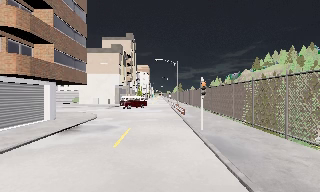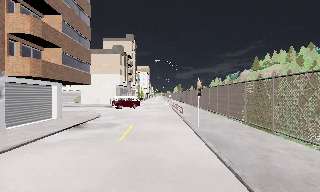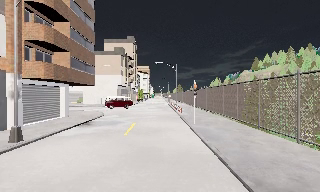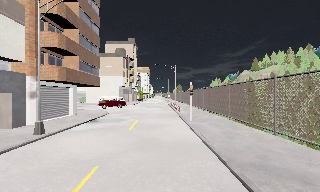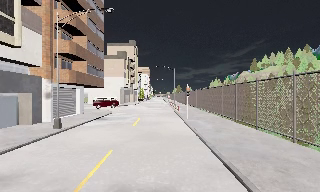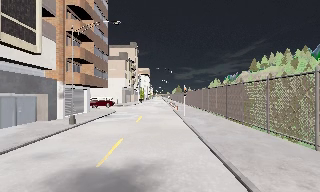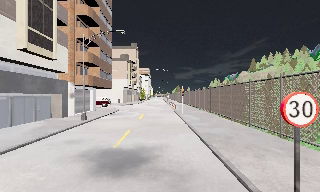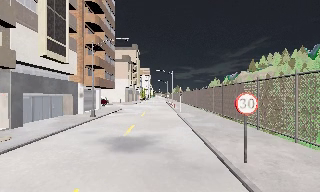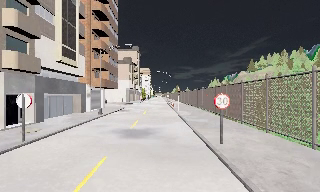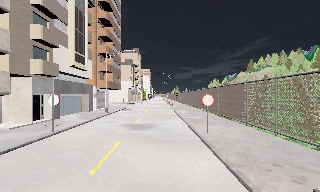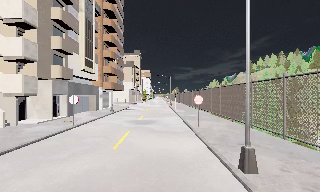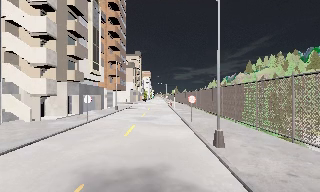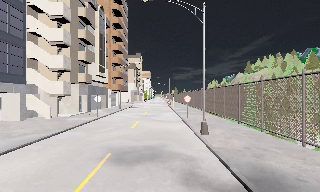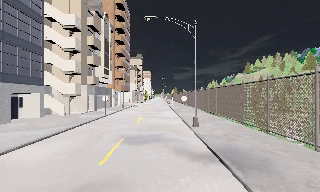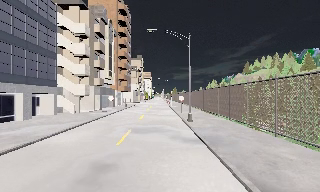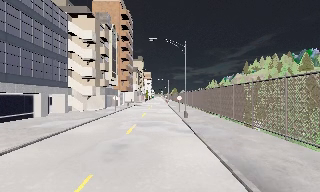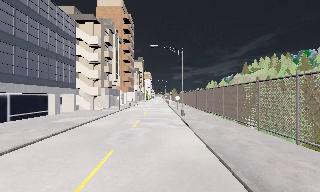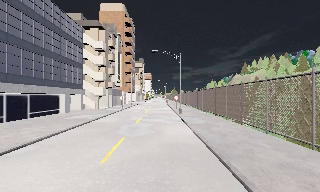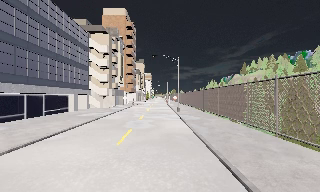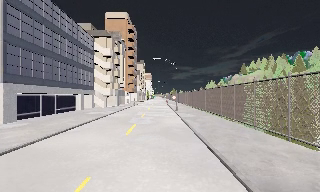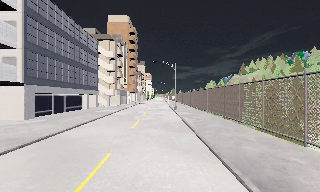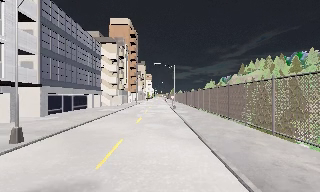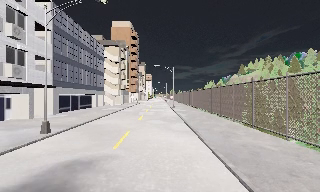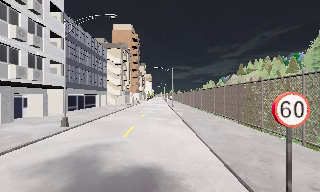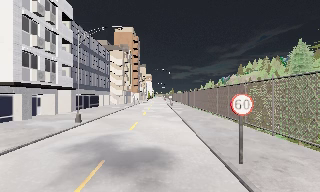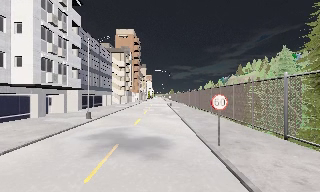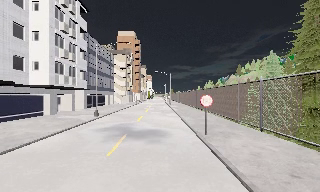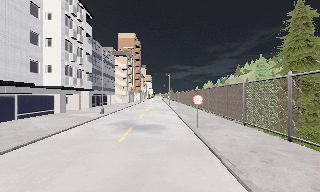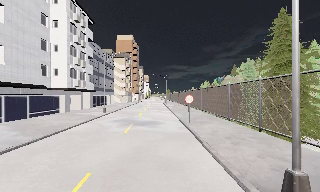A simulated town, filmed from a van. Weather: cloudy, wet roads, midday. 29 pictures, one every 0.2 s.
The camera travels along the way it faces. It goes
backward.
0.0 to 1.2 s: The camera travels backward, about 9 m, so what stands in front gets smaller. It gains speed.
1.2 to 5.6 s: The camera travels backward, about 45 m, so what stands in front gets smaller.
The film runs backward here.
